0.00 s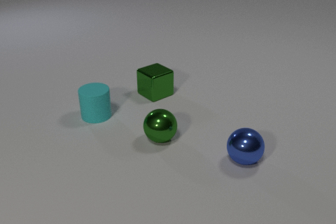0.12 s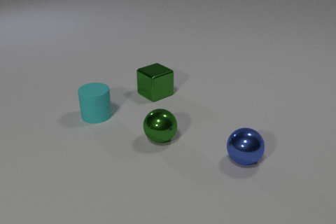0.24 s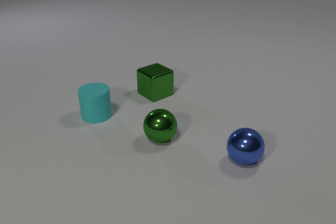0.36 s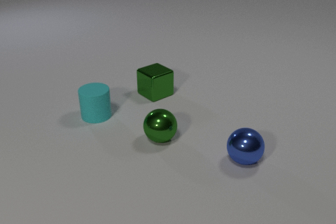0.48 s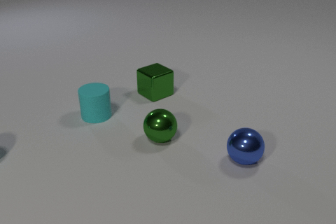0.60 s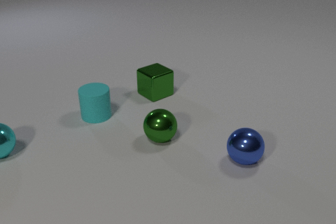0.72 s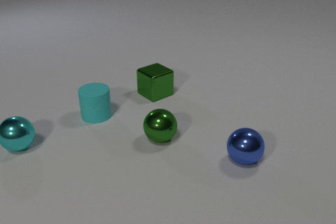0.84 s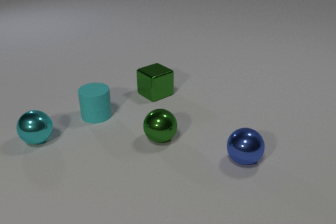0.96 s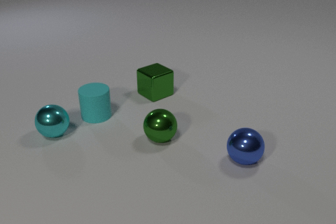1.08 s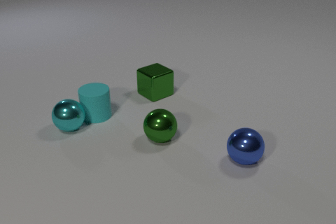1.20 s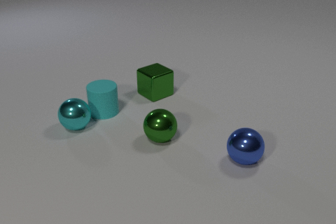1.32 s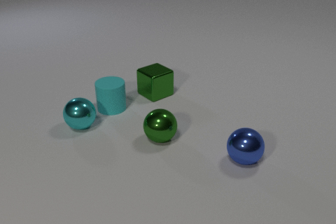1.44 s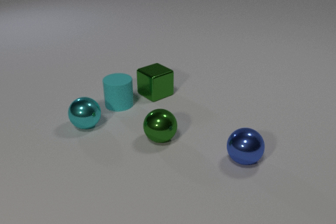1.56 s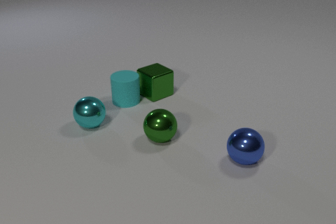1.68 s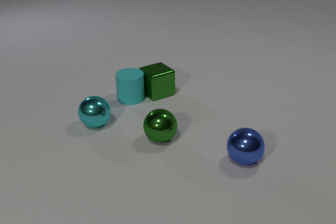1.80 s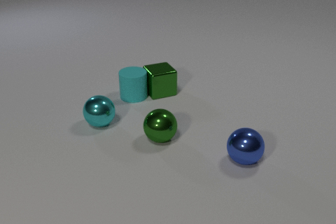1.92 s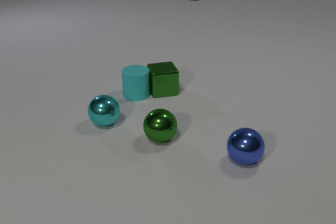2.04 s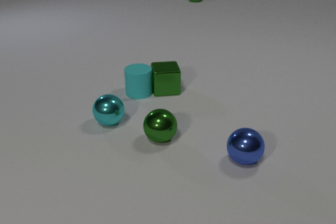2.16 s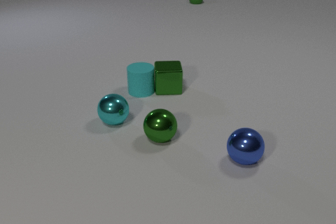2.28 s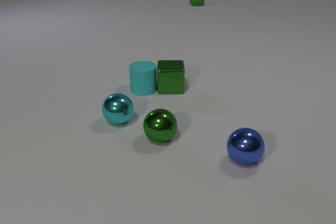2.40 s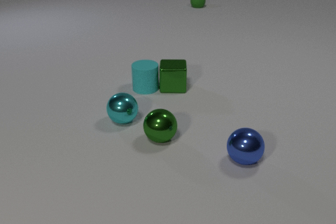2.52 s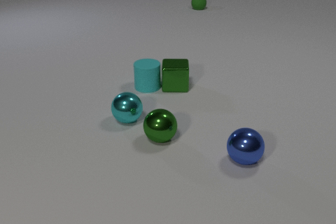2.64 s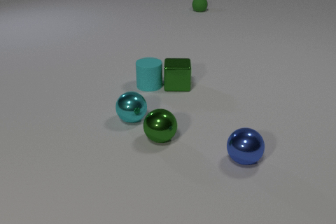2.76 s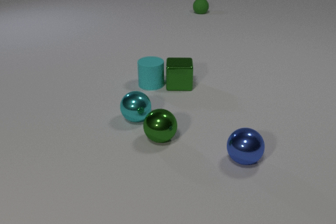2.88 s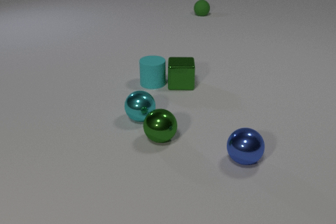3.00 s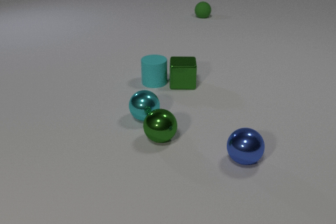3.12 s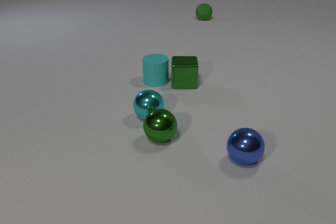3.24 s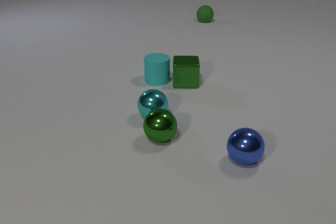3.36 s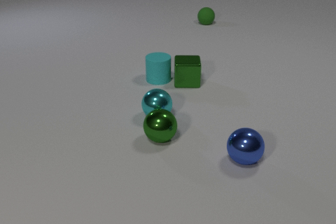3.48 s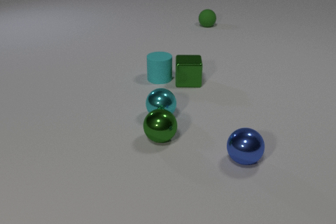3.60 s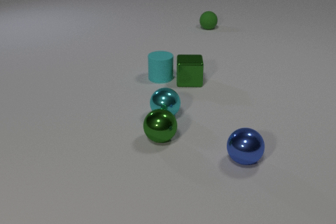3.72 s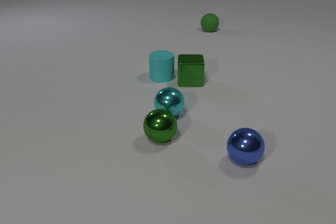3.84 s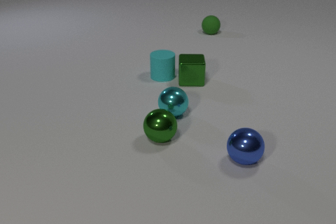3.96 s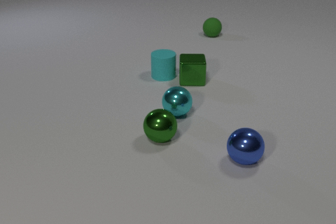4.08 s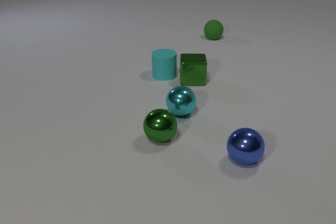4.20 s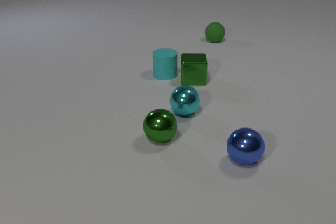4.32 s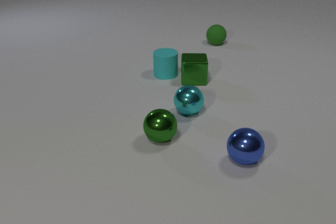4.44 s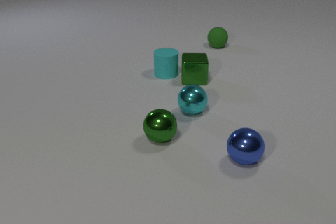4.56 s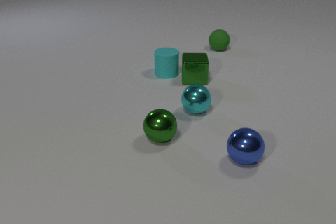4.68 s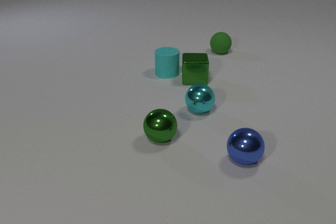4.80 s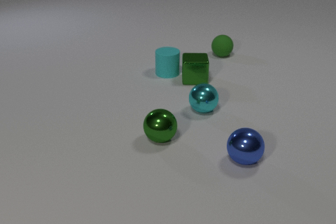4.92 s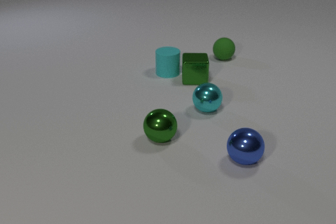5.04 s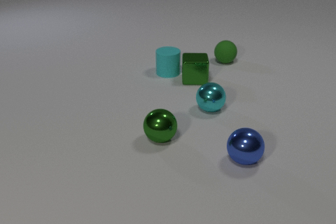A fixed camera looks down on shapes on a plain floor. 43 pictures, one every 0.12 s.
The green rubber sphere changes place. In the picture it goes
toward the camera.
The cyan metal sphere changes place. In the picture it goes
to the right.
0.00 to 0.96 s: The cyan metal sphere comes in at the left edge, rolls to the right.
0.96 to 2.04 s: The cyan metal sphere rolls to the right. The cyan rubber cylinder slides to the right and away from the camera. The green metal cube slides to the right and away from the camera, spins so that its near face slides to the left, clockwise seen from above. The green rubber sphere comes in at the top edge, rolls toward the camera. The cyan metal sphere and the cyan rubber cylinder collide. The cyan rubber cylinder and the green metal cube collide.
2.04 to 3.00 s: The cyan metal sphere rolls to the right. The cyan rubber cylinder slides away from the camera and to the right. The green metal cube slides to the right and away from the camera. The green rubber sphere rolls toward the camera.
3.00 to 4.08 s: The cyan metal sphere rolls to the right. The cyan rubber cylinder slides away from the camera and to the right. The green metal cube slides to the right and away from the camera. The green rubber sphere rolls toward the camera.
4.08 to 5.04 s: The cyan metal sphere rolls to the right. The cyan rubber cylinder slides away from the camera. The green rubber sphere rolls toward the camera.
What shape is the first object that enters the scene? sphere.
What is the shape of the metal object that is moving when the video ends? sphere.
How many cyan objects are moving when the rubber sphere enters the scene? 2.
